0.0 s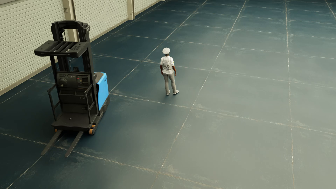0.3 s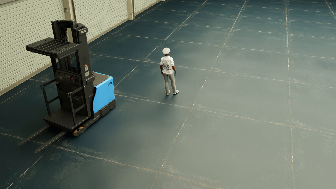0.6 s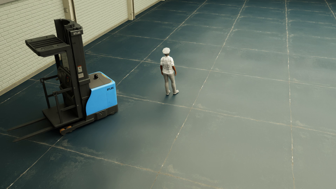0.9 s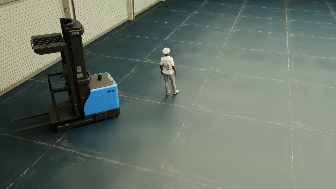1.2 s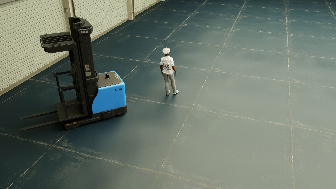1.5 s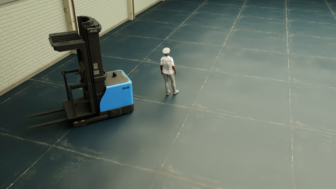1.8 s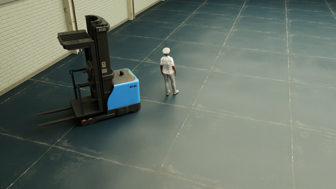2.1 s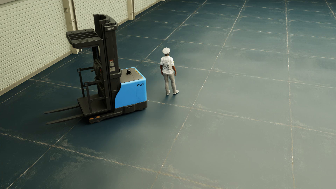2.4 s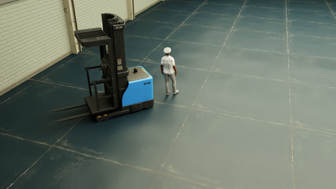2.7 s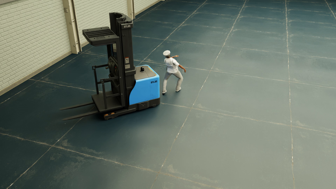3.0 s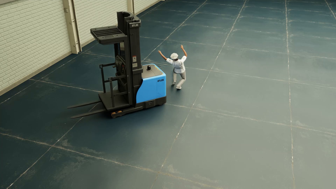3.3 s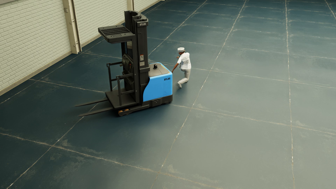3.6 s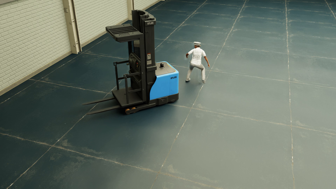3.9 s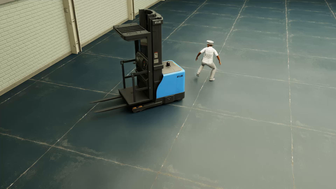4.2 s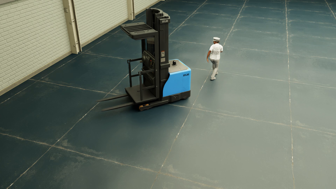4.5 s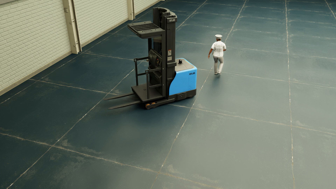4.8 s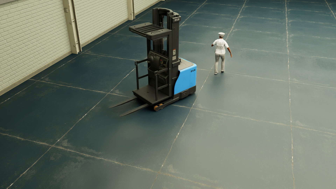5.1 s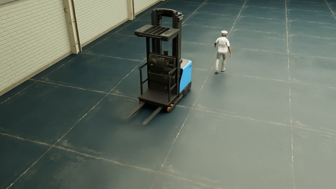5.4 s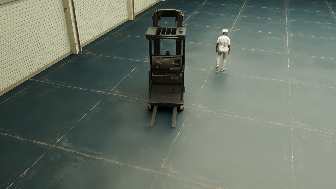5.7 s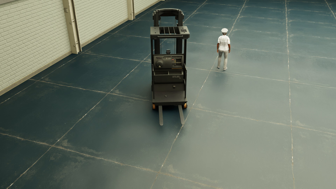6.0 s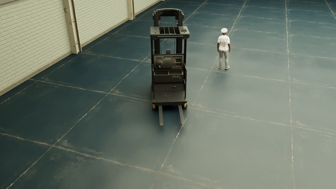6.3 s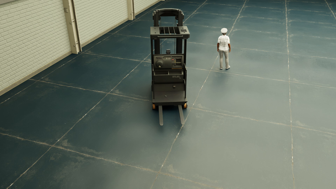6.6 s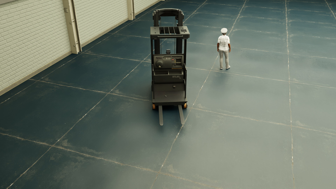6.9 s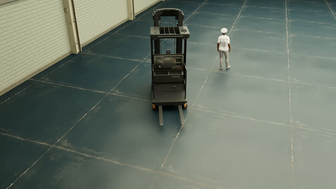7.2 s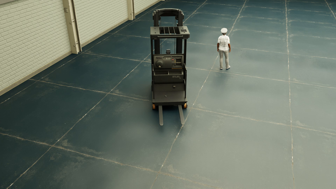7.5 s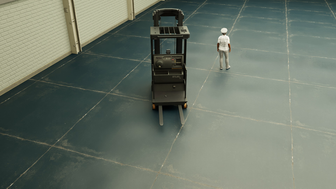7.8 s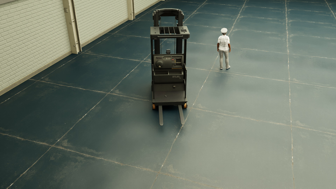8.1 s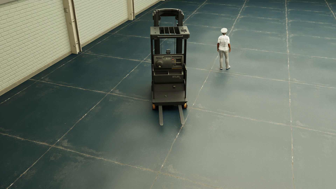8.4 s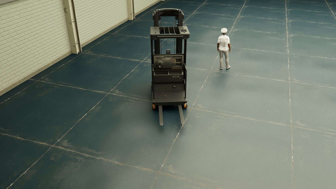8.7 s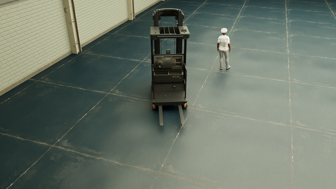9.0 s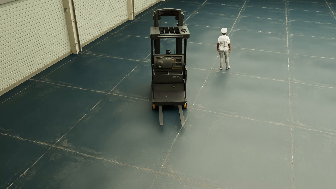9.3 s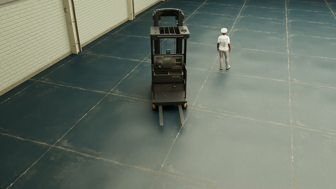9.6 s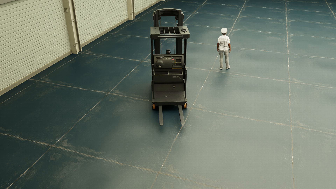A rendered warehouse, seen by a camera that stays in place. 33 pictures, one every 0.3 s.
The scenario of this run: Near miss between a forklift and a person.
